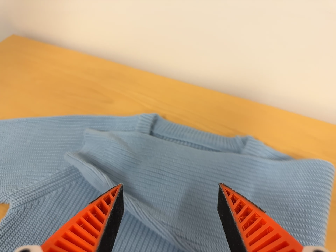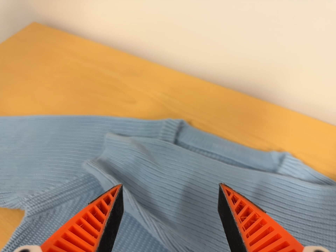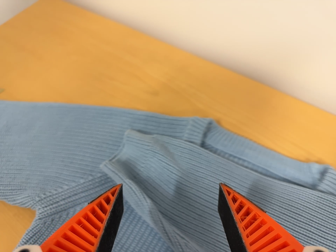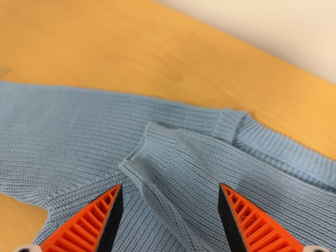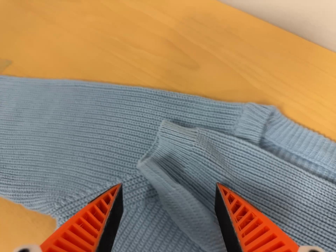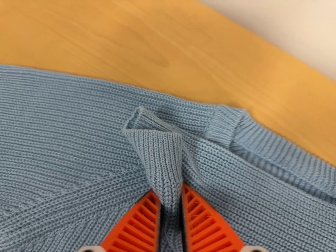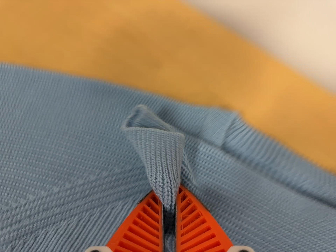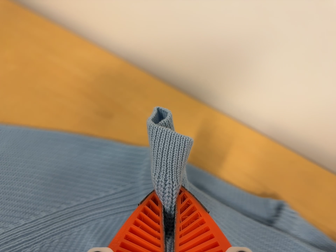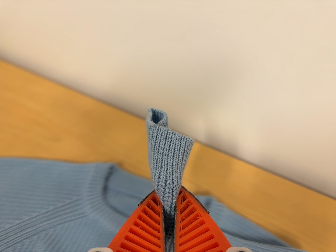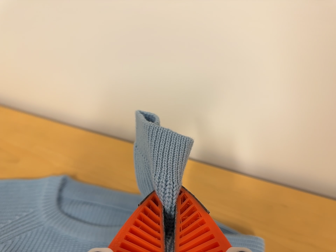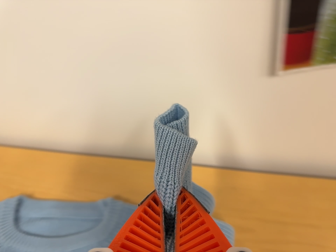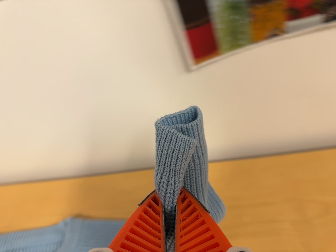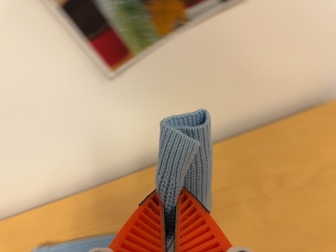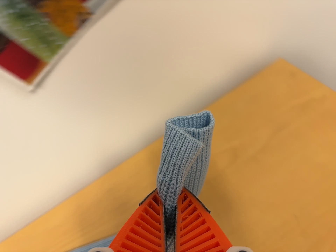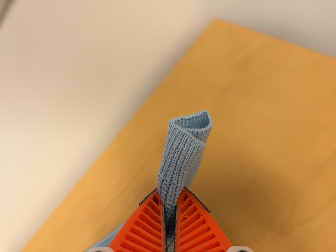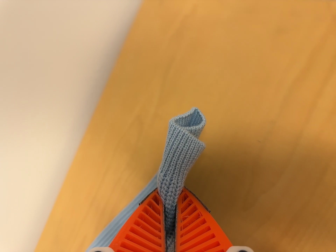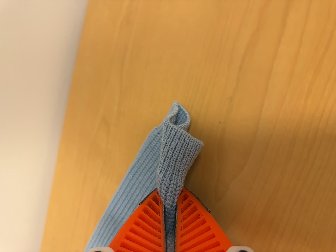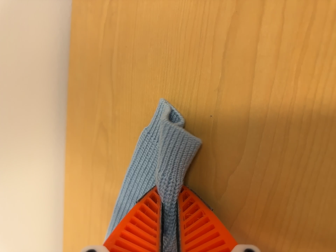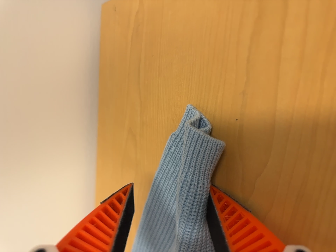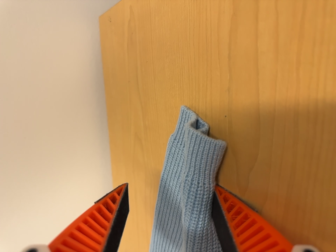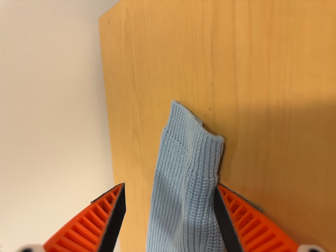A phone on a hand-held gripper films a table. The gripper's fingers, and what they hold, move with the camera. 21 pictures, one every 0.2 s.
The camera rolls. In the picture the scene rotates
counterclockwise.
0.0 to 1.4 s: The camera travels toward the top of its view, forward and to its left, about 16 cm. Its aim tips toward the bottom of its view by about 10 degrees.
1.4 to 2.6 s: The scene slides to the left, as the camera pans about 15 degrees to its right. It travels to its right, about 50 cm, so close, fixed things drift to the left. Its aim tips toward the top of its view by about 10 degrees. It rolls about its line of sight by about 60 degrees, and the scene rotates counterclockwise.
2.6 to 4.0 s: The camera pans to its left by about 20 degrees. It travels to its right, about 26 cm. It rolls about its line of sight by about 60 degrees, and the scene rotates counterclockwise.
The film runs backward here.
